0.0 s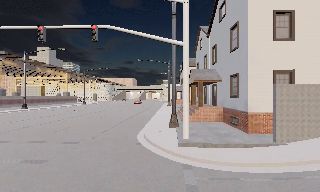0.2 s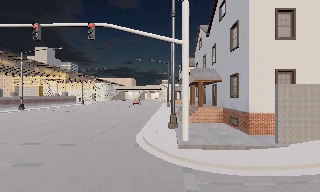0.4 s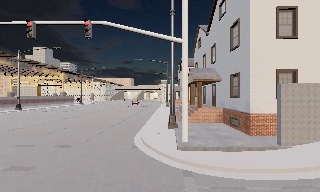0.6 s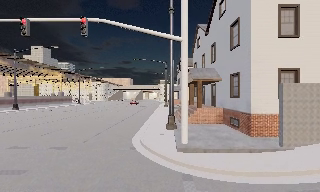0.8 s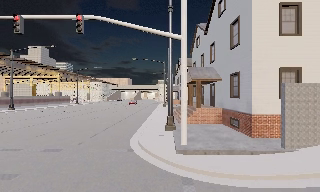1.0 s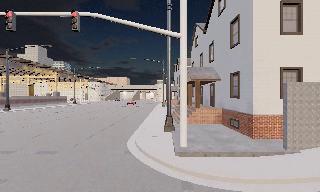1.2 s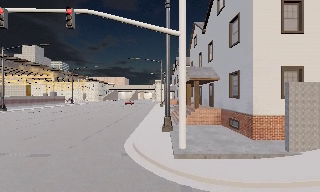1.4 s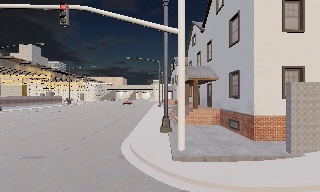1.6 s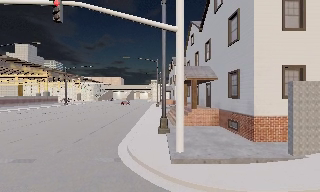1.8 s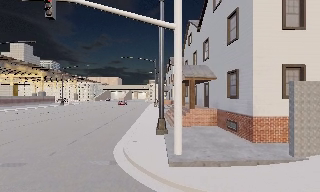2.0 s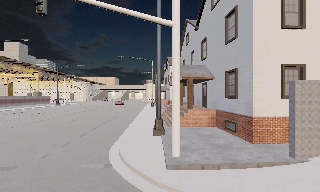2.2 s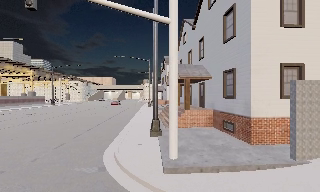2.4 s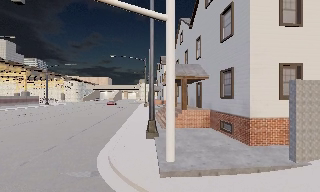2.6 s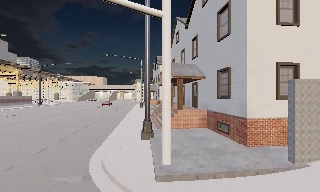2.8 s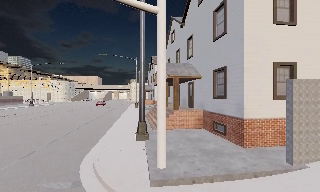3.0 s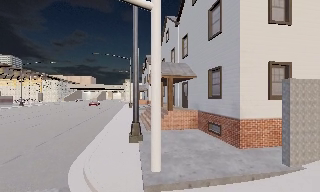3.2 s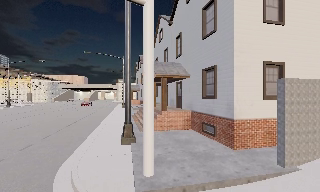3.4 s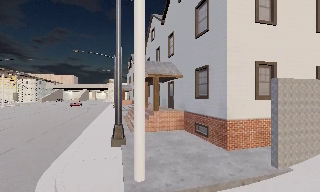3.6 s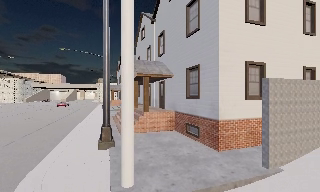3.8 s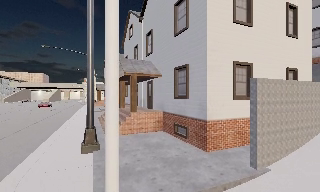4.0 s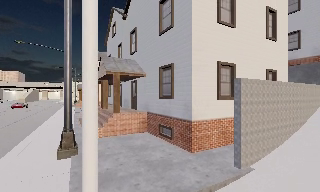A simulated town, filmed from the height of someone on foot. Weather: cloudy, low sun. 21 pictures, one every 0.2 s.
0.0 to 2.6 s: The camera travels forward, about 3.5 m, so what stands in front looms larger.
2.6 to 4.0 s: The camera pans to its right, which is clockwise from overhead, by about 20 degrees. It travels forward, about 2 m, so what stands in front looms larger.
The film runs forward here.
